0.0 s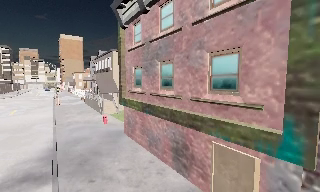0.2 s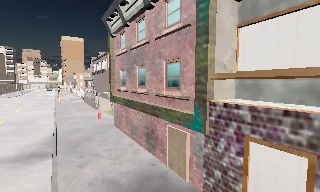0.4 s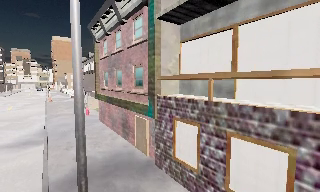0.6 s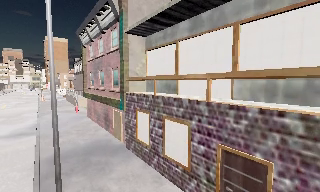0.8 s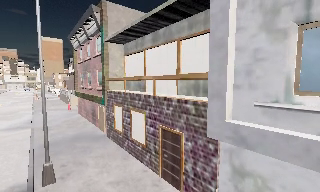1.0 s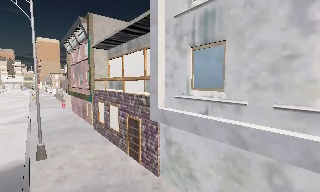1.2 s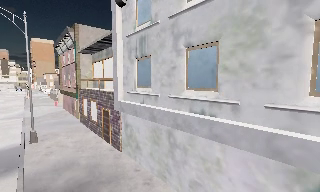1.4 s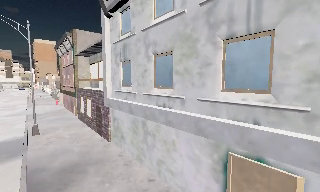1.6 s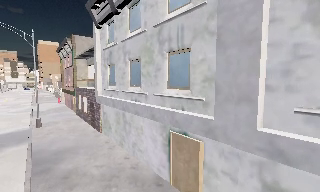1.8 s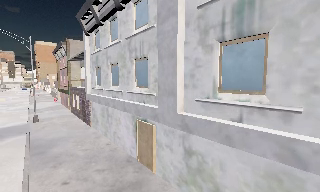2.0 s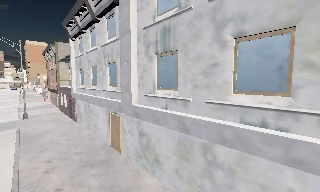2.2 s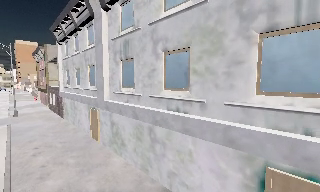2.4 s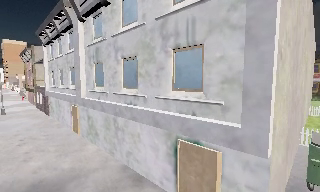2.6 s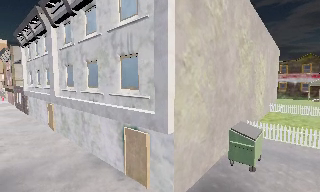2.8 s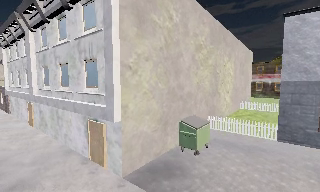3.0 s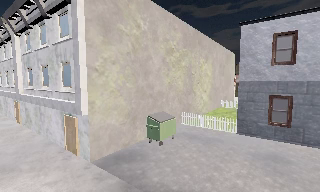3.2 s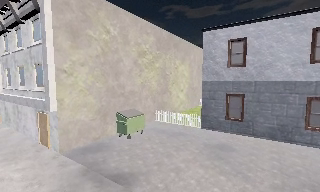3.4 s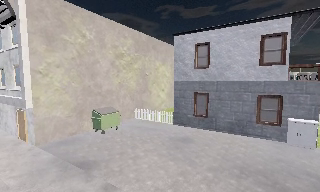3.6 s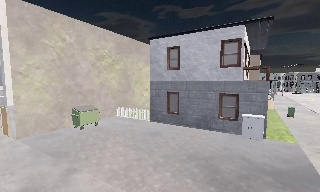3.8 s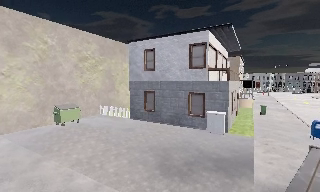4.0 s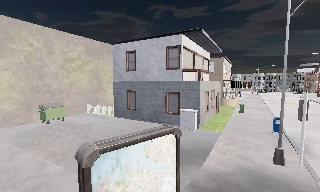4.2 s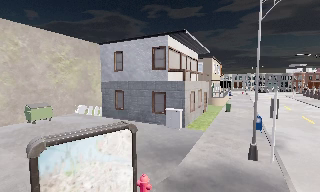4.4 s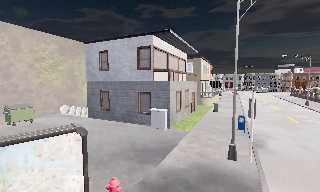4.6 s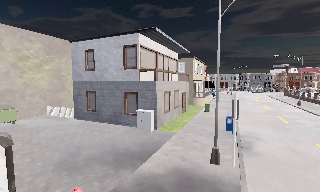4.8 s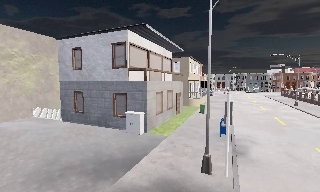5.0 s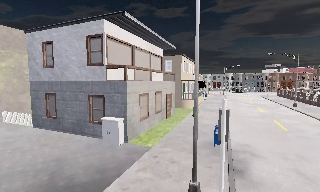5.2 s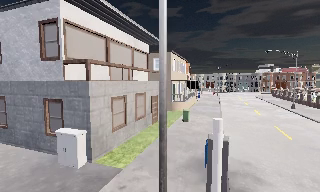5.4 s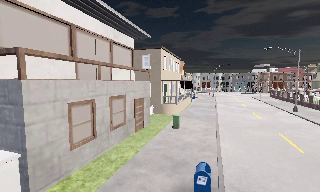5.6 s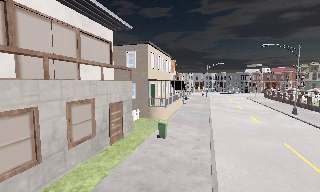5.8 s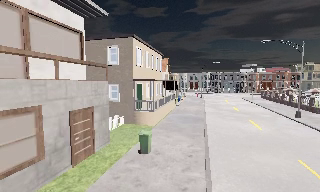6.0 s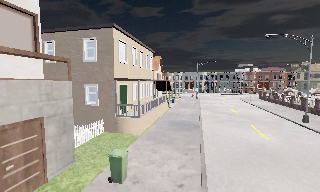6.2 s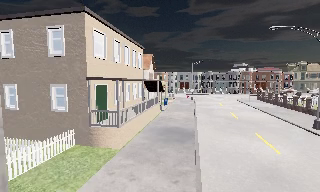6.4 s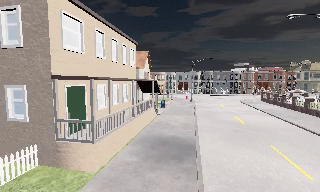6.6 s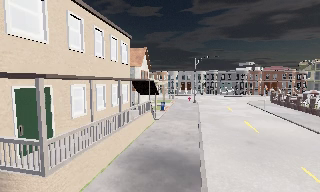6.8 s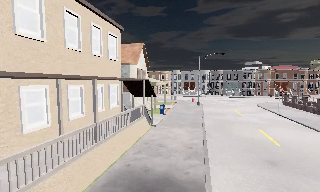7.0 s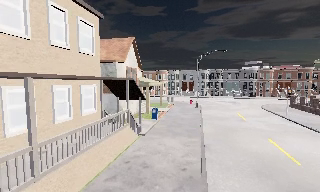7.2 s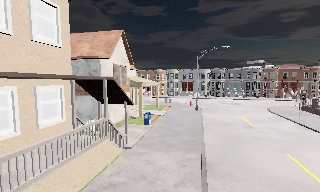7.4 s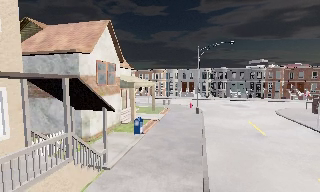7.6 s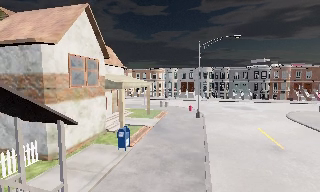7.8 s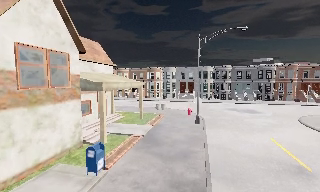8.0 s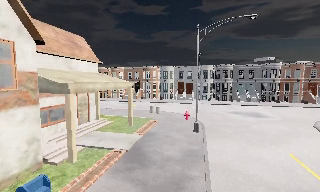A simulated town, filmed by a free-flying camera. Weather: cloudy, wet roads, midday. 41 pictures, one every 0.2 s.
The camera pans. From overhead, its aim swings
clockwise.
The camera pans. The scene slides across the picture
to the left.
0.0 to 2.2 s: The camera travels backward and to its right, about 25 m, so what stands in front gets smaller.
2.2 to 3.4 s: The scene slides to the left, as the camera pans about 15 degrees to its right. It travels to its right and backward, about 12 m, so close, fixed things drift to the left.
3.4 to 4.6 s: The camera travels to its right, about 8 m, so close, fixed things drift to the left. It loses speed.
4.6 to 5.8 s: The camera travels forward, about 12 m, so what stands in front looms larger. It gains speed.
5.8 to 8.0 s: The camera travels forward, about 25 m, so what stands in front looms larger.
The film runs backward here.
